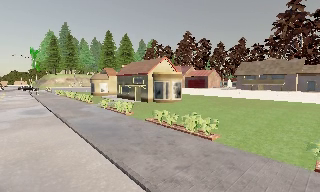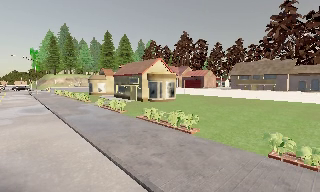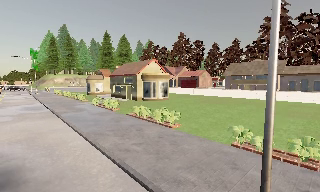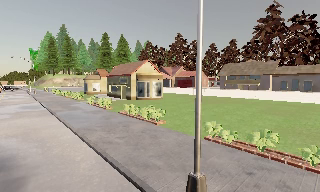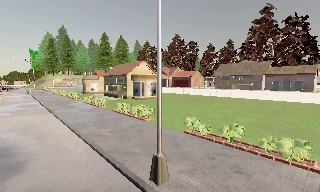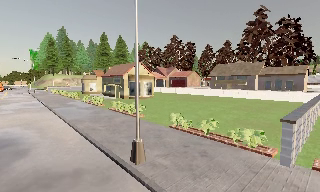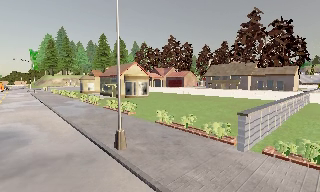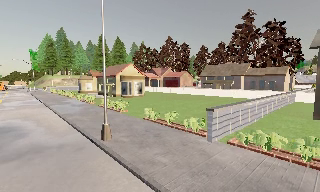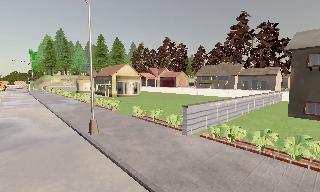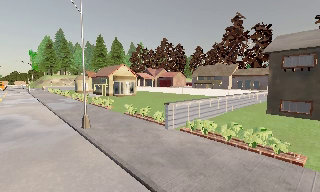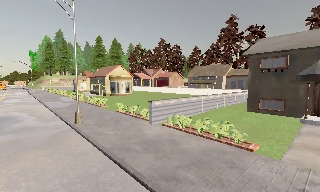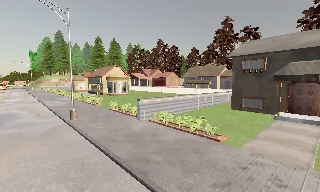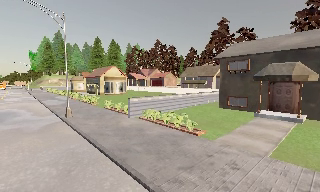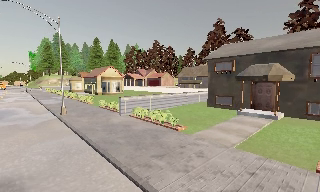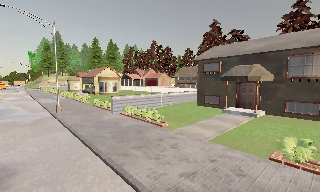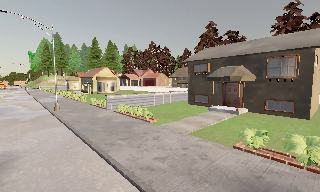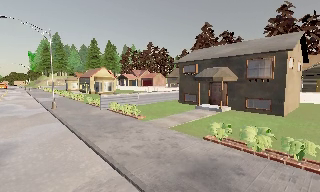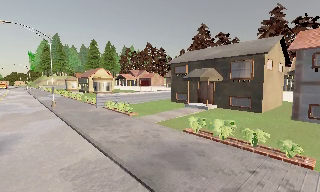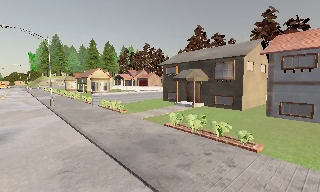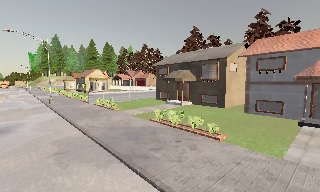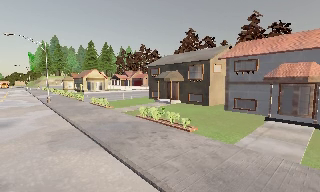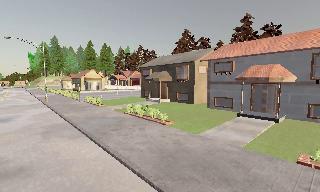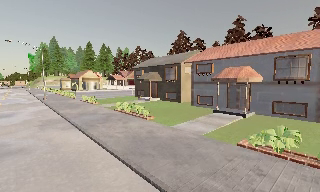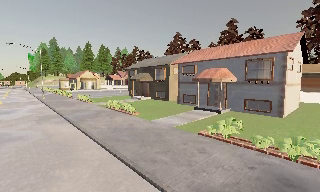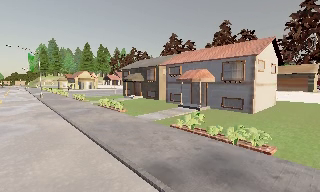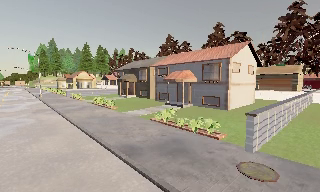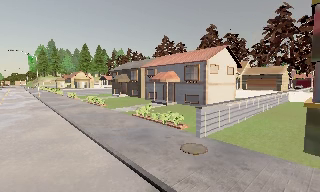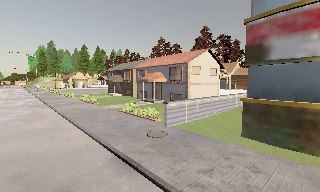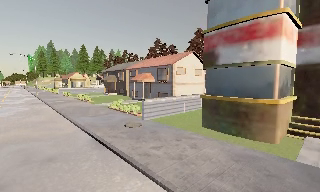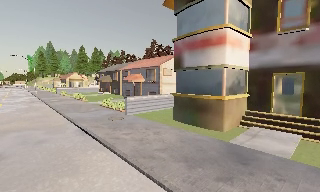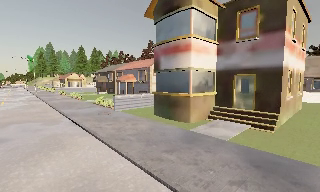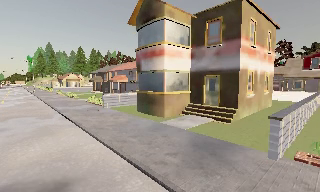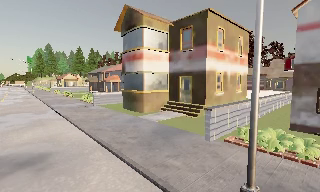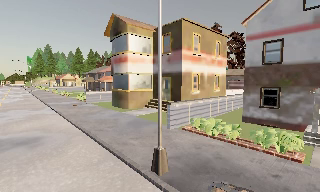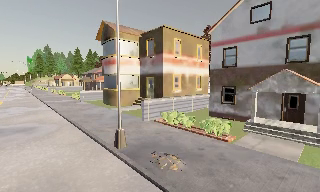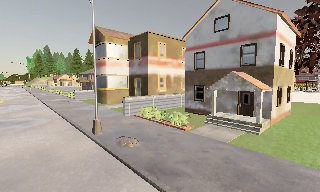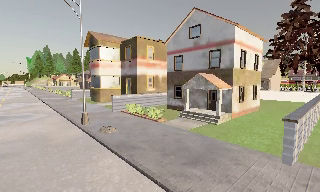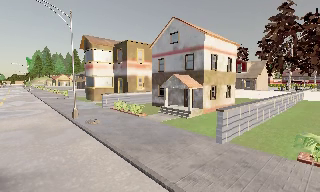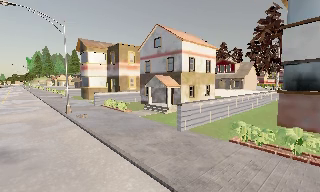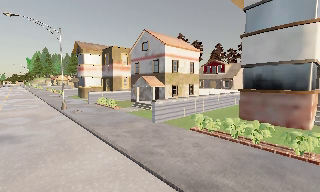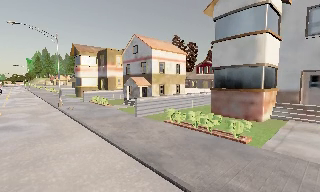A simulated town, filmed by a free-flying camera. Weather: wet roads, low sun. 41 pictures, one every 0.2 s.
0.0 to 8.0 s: The camera travels backward and to its right, about 70 m, so what stands in front gets smaller. It gains speed.
The film runs backward here.
